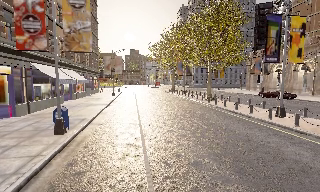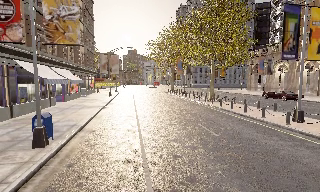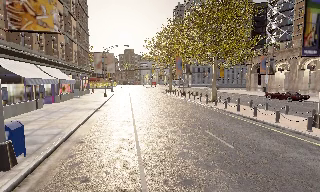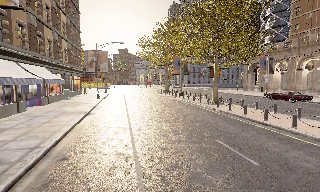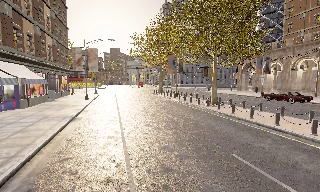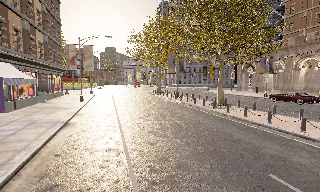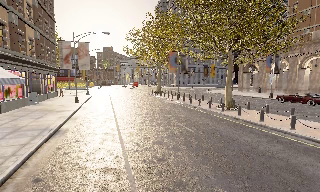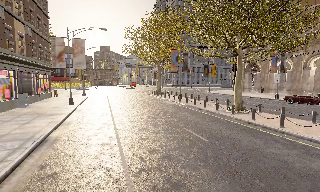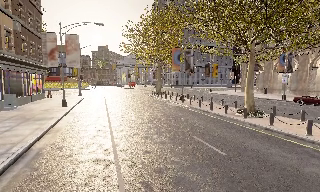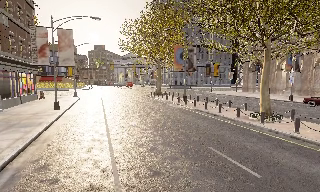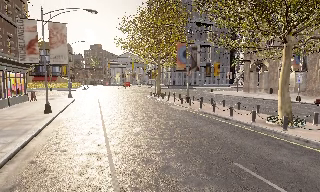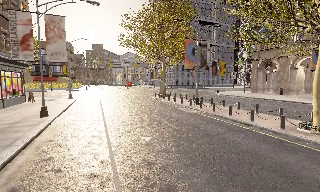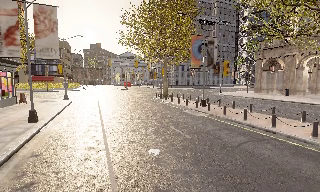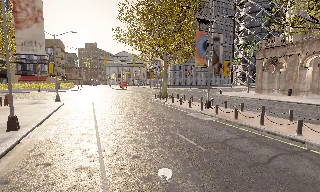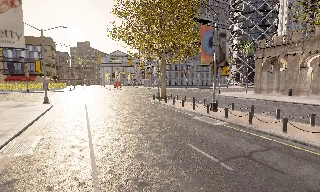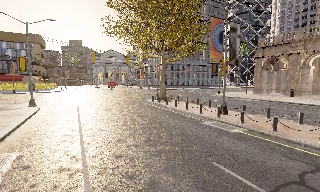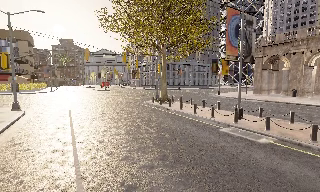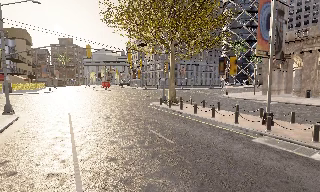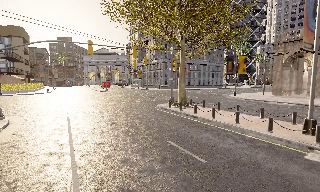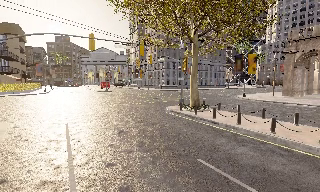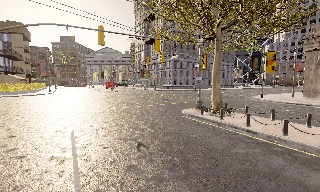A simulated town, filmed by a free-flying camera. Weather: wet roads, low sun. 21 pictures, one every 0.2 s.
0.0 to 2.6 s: The camera pans to its right, which is clockwise from overhead, by about 15 degrees. It travels forward, about 18 m, so what stands in front looms larger.
2.6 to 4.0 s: The camera travels forward and to its left, about 12 m, so what stands in front looms larger.
The film runs backward here.
